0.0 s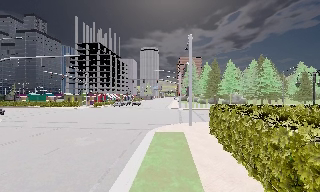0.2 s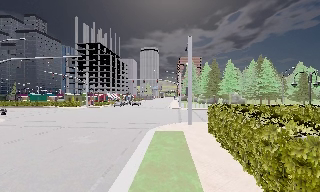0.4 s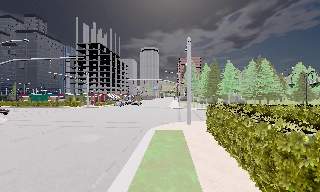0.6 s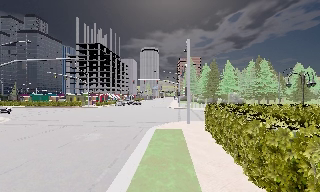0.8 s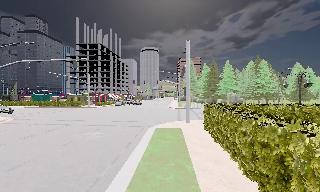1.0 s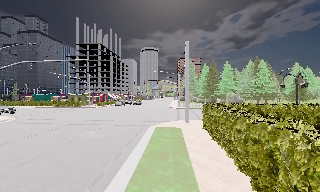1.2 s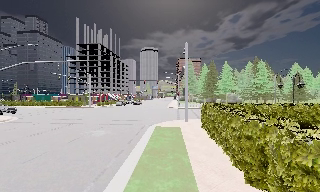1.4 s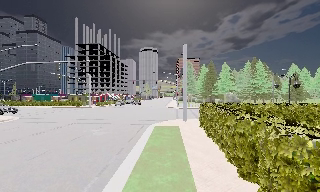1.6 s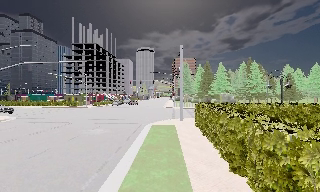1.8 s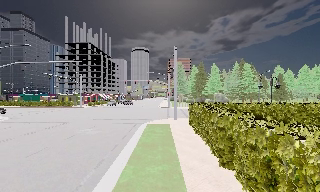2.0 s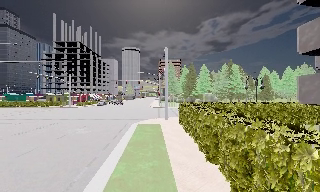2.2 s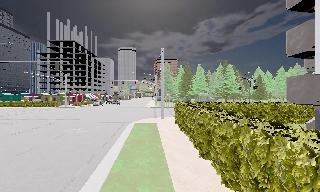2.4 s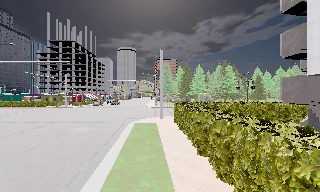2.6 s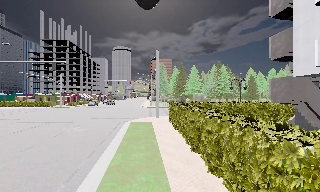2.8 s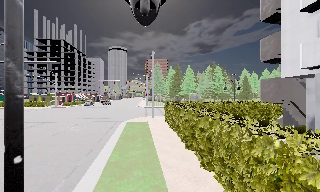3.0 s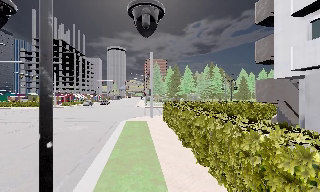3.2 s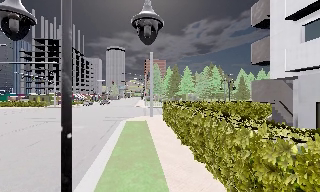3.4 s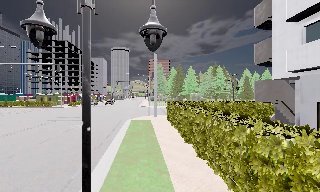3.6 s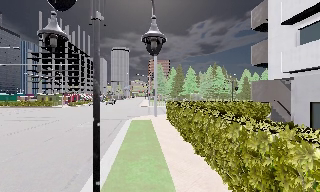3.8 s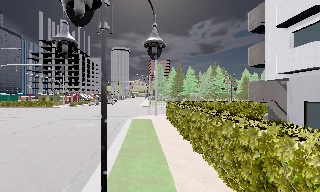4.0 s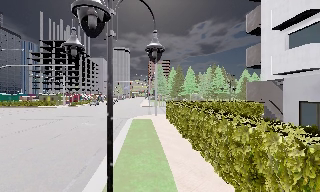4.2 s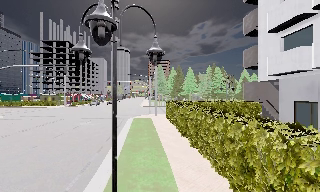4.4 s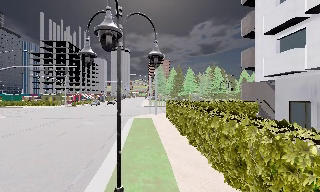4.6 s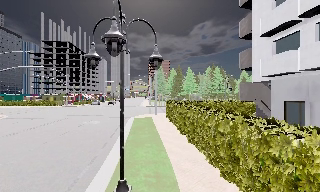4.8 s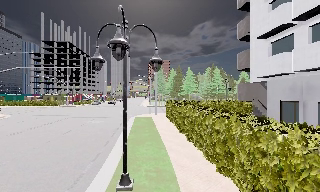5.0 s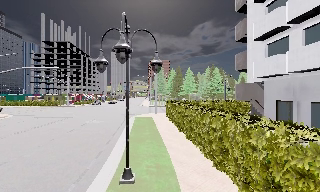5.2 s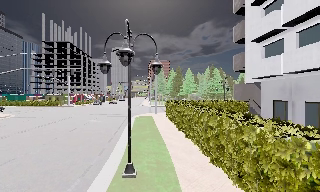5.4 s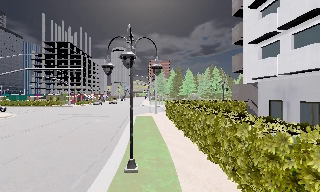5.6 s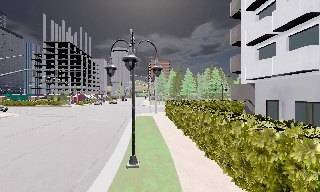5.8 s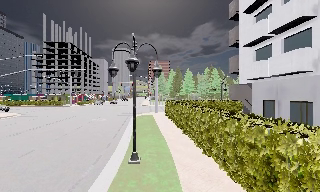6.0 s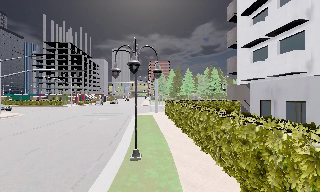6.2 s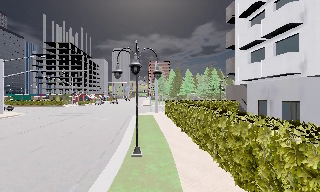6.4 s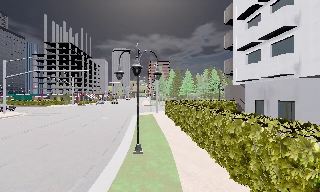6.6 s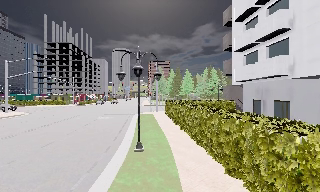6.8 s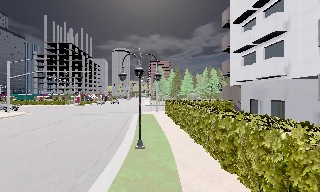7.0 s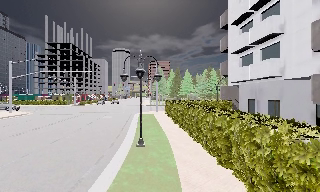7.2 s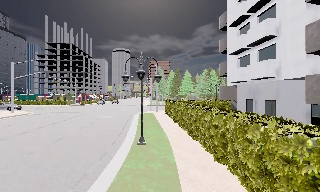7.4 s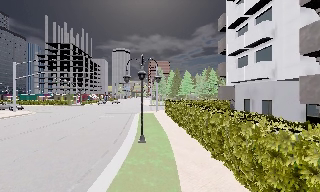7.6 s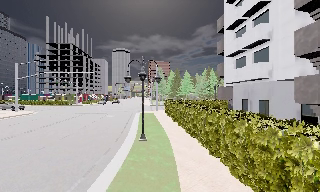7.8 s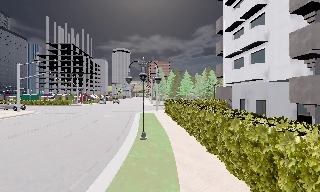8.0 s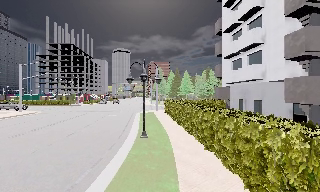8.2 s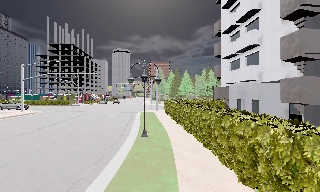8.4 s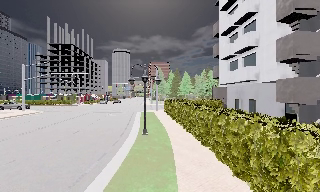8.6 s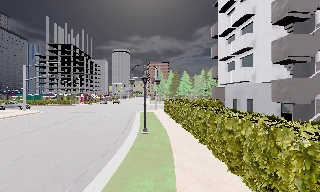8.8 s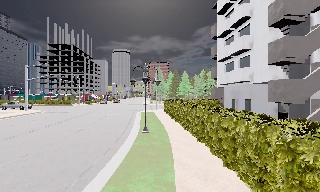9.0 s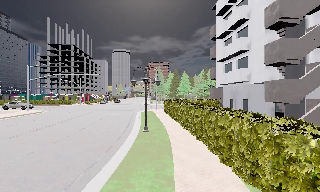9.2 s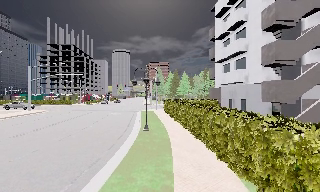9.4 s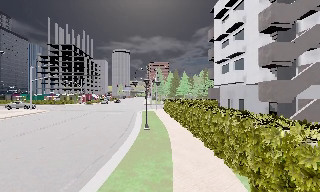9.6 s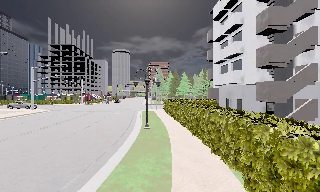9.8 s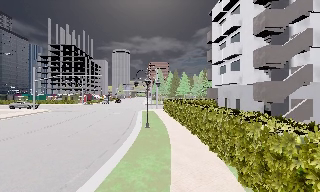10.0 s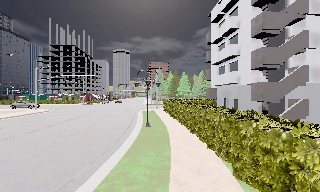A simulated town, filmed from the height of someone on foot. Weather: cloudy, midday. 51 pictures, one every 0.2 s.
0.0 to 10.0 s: The camera pans to its right, which is clockwise from overhead, by about 10 degrees. It travels backward, about 17 m, so what stands in front gets smaller.
The film runs backward here.
